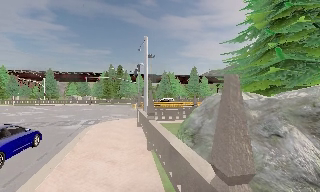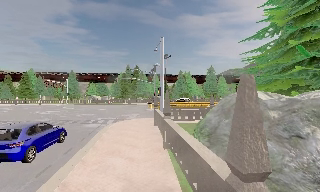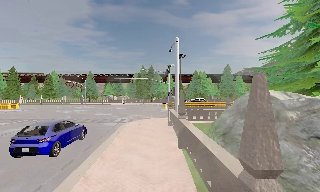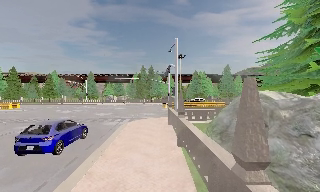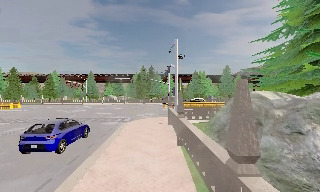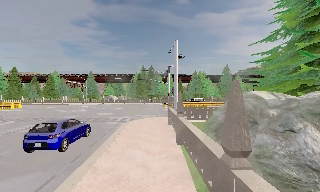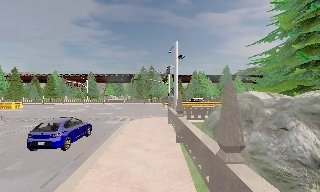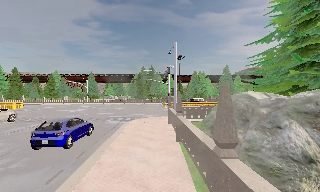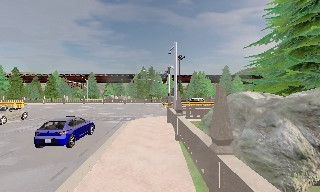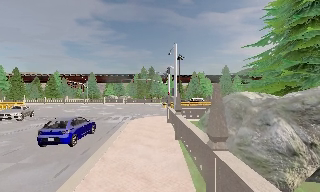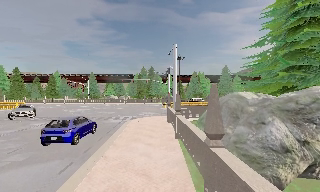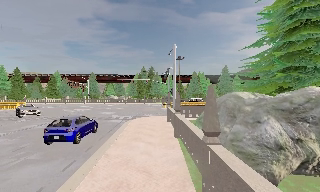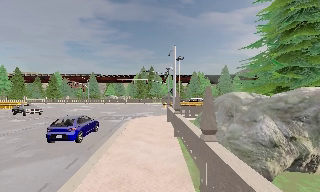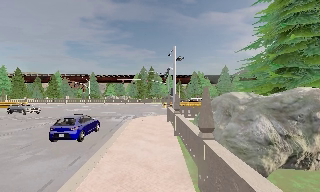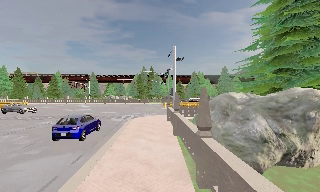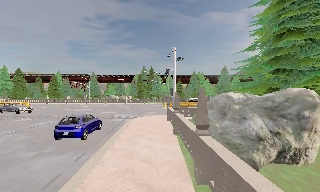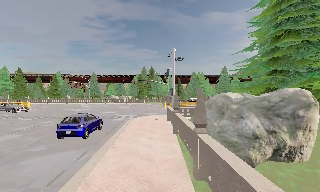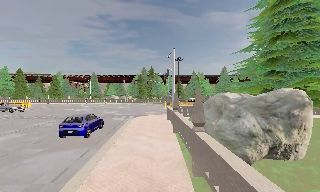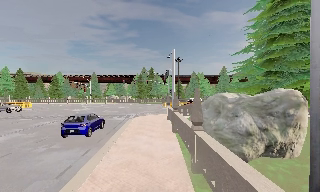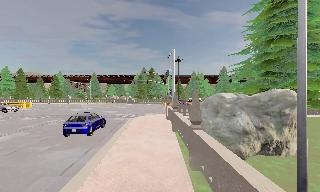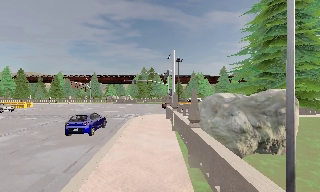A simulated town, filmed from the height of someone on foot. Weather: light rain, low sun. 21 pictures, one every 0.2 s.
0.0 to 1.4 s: The scene slides to the right, as the camera pans about 10 degrees to its left. It travels backward, about 1.5 m, so what stands in front gets smaller.
1.4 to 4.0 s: The camera travels backward, about 2.5 m, so what stands in front gets smaller.
The film runs backward here.
